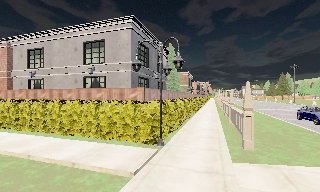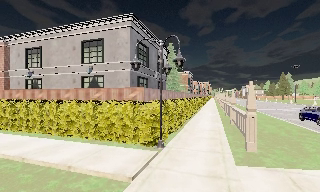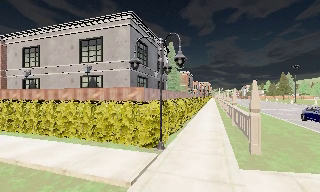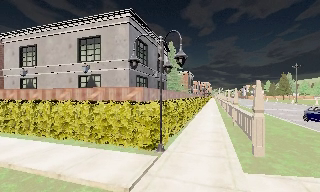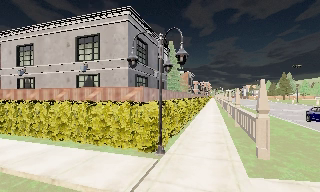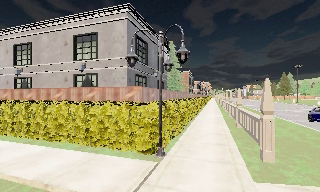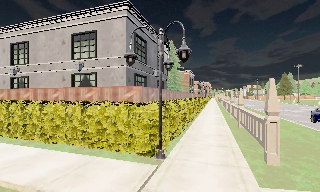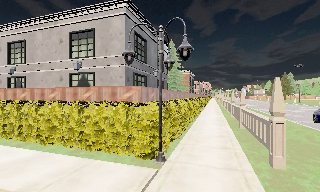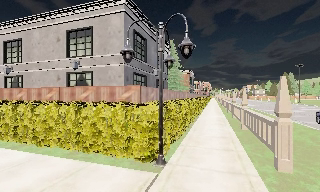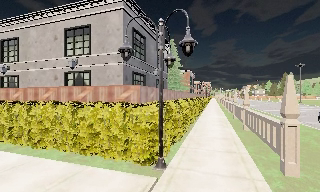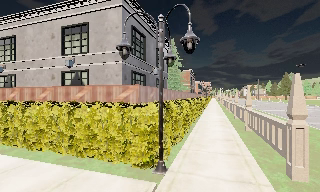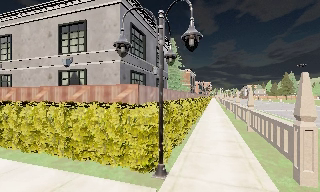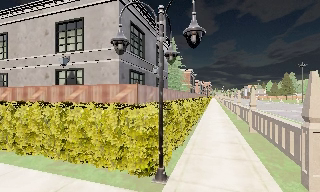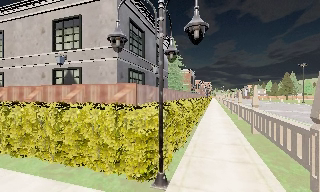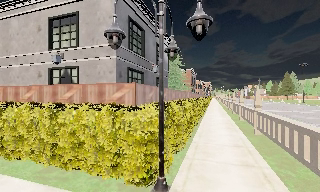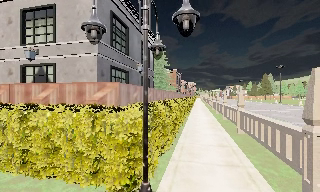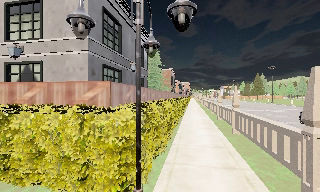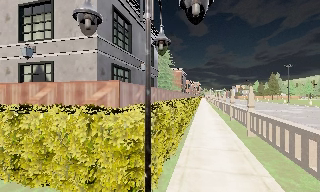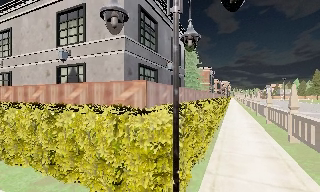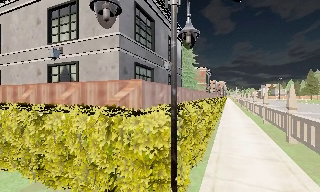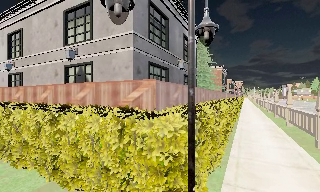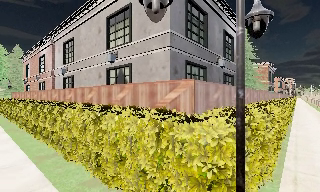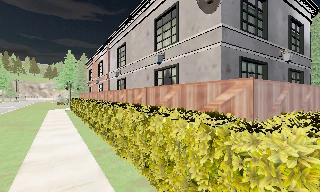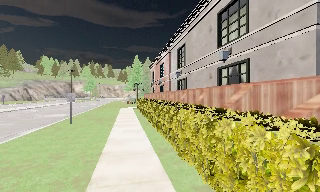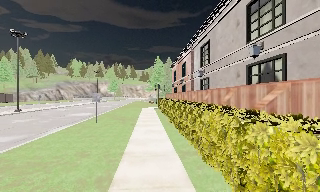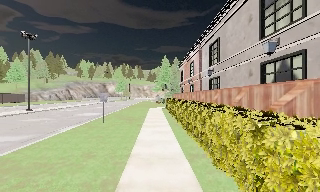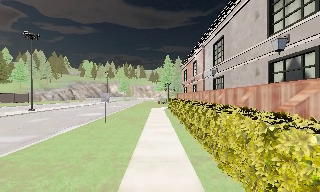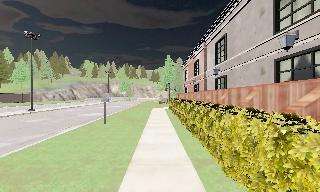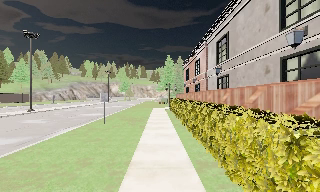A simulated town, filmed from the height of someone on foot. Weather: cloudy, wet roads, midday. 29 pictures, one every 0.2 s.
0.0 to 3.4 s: The camera travels forward, about 4 m, so what stands in front looms larger.
3.4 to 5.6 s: The camera swings to its left by about 75 degrees, and the scene slides to the right. It travels forward, about 2.5 m.
The film runs forward here.
